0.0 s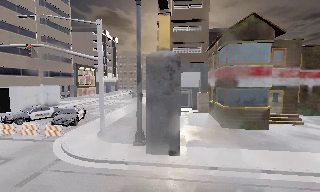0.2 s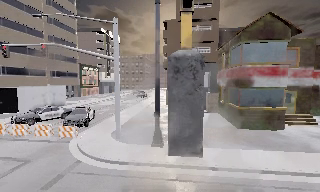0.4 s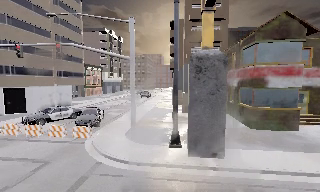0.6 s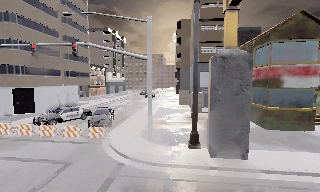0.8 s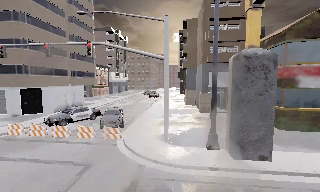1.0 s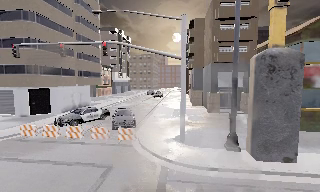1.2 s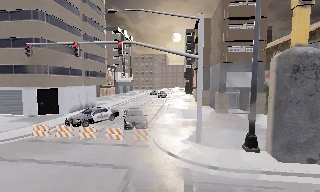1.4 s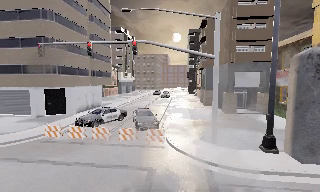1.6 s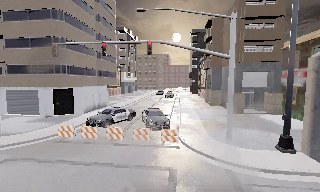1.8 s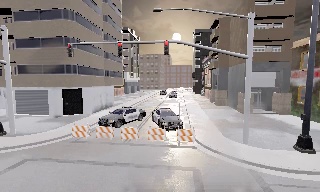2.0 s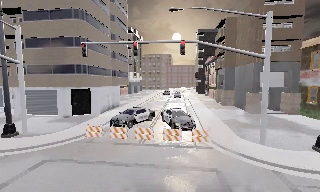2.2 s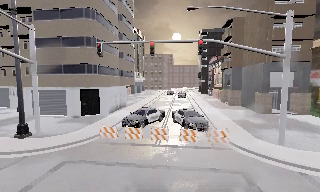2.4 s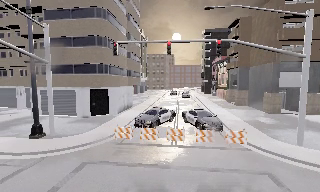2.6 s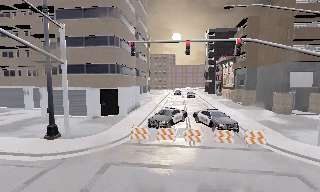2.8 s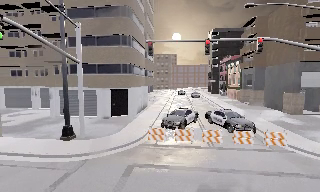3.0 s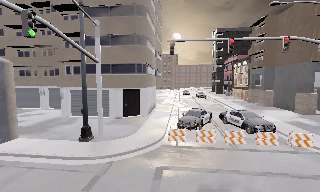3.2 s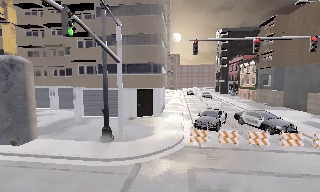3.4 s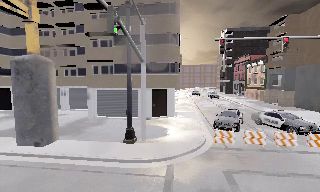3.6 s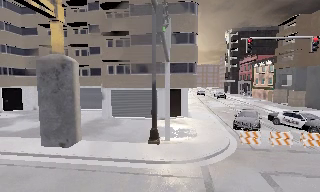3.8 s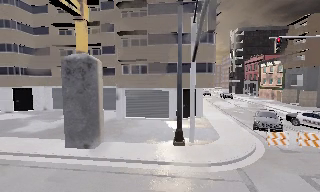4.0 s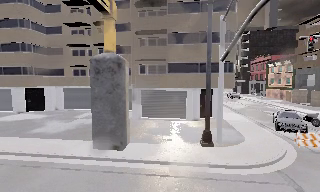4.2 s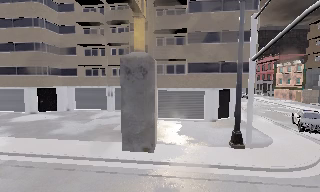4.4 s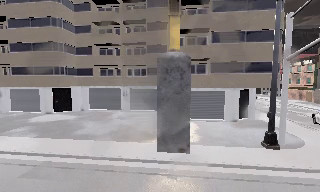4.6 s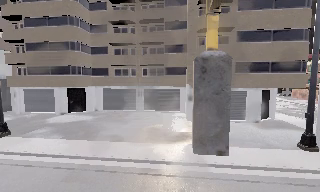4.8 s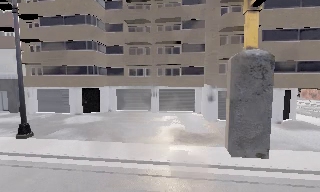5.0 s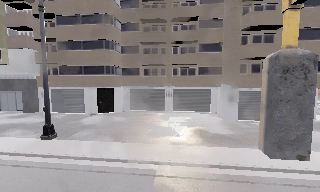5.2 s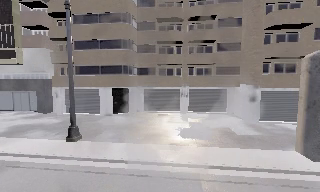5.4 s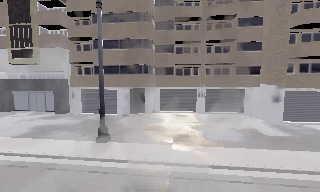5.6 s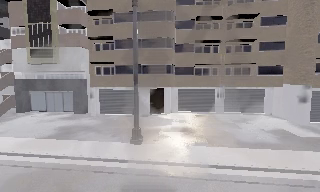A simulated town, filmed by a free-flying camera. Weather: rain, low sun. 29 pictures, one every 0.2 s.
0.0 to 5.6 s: The camera travels to its left, about 40 m, so close, fixed things drift to the right. It gains speed.
The film runs forward here.
